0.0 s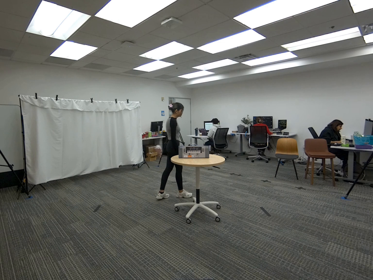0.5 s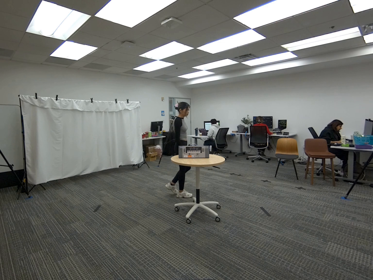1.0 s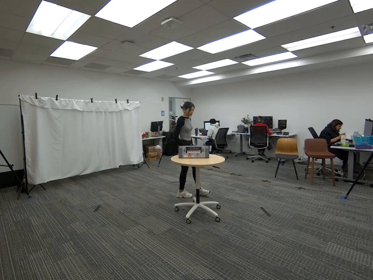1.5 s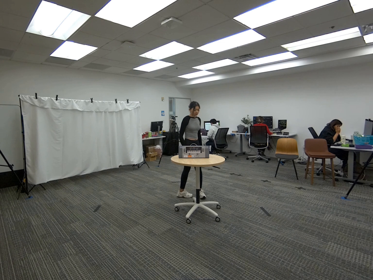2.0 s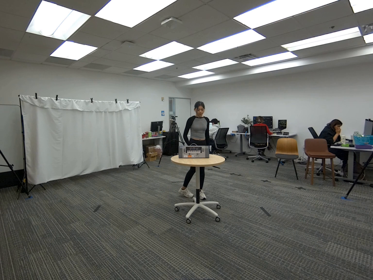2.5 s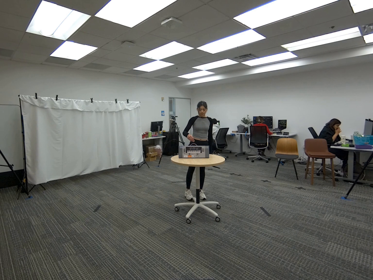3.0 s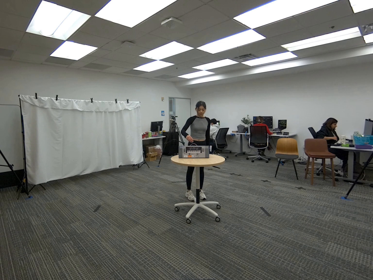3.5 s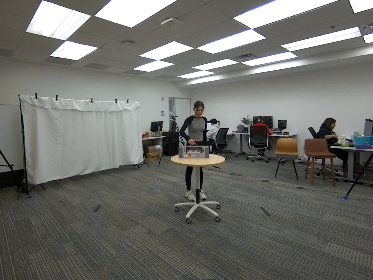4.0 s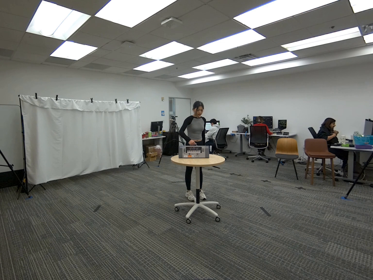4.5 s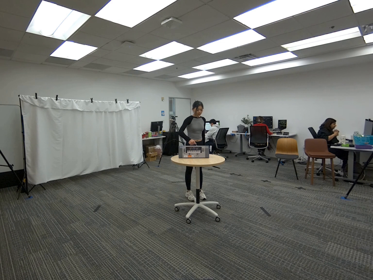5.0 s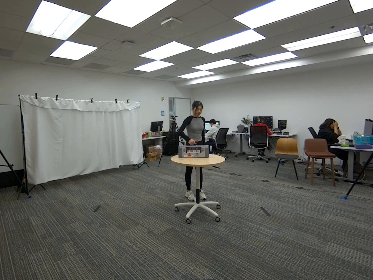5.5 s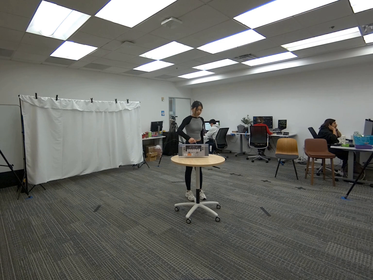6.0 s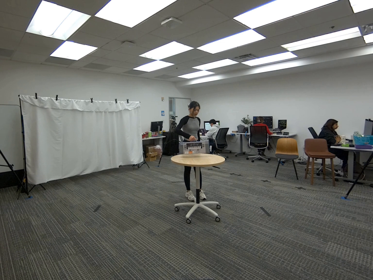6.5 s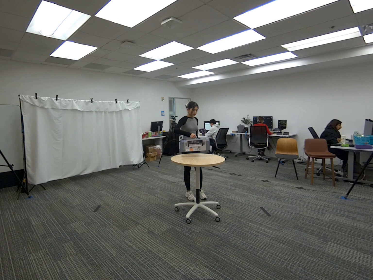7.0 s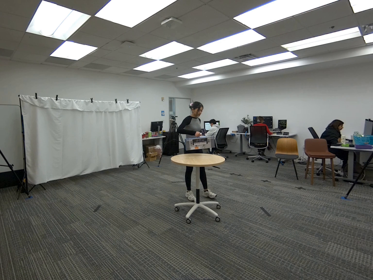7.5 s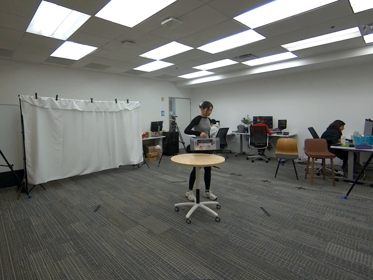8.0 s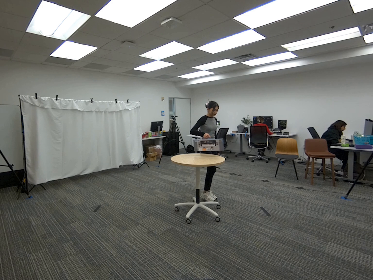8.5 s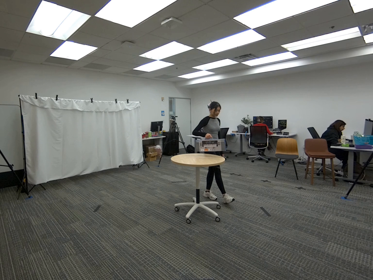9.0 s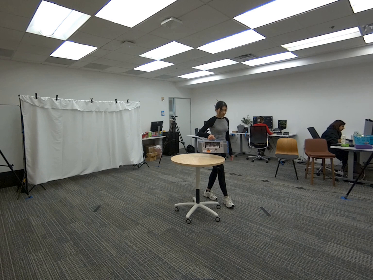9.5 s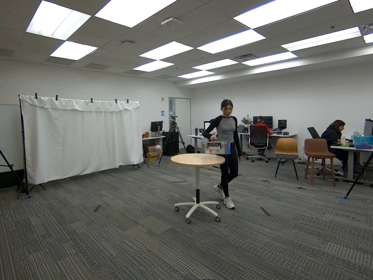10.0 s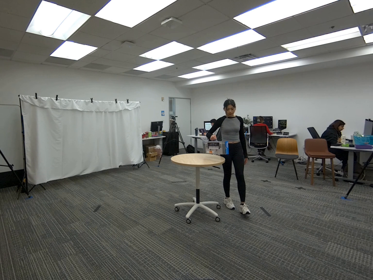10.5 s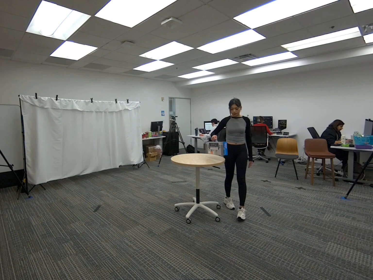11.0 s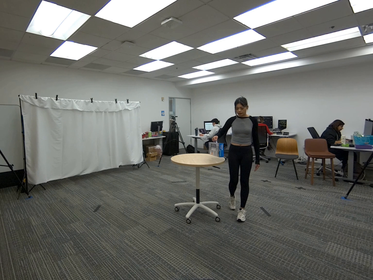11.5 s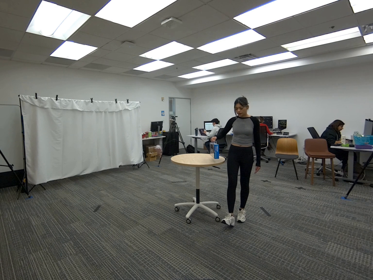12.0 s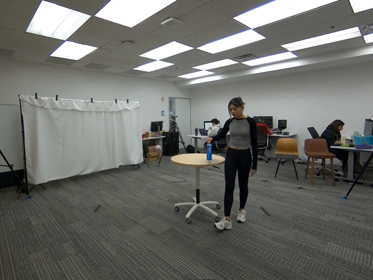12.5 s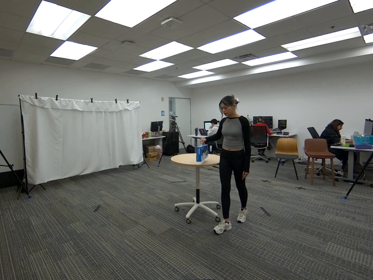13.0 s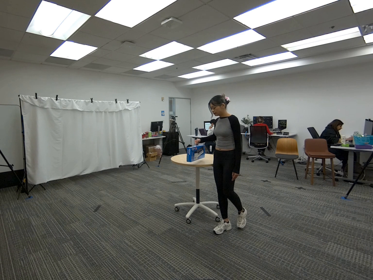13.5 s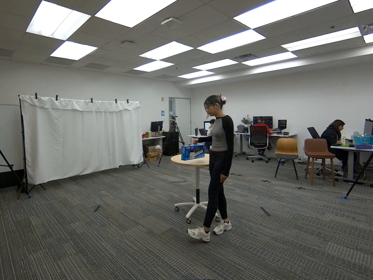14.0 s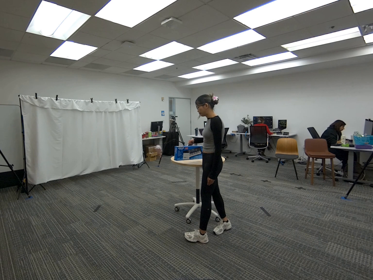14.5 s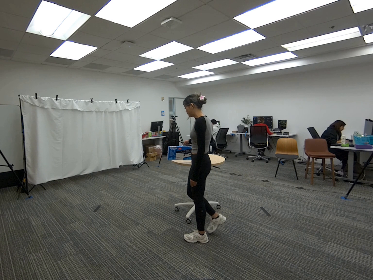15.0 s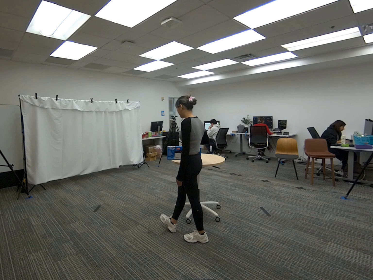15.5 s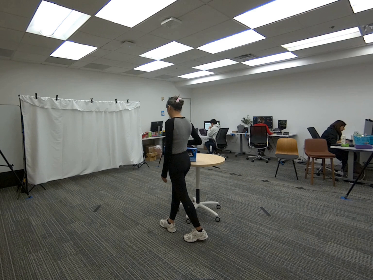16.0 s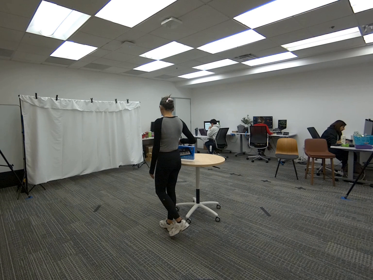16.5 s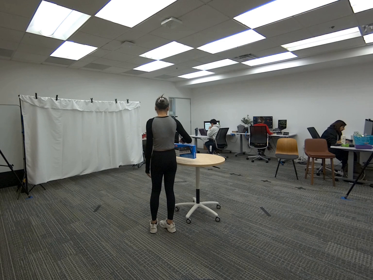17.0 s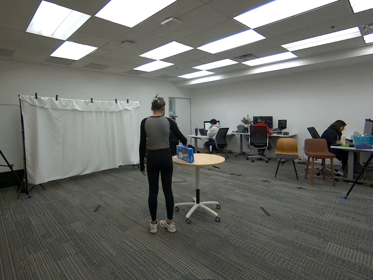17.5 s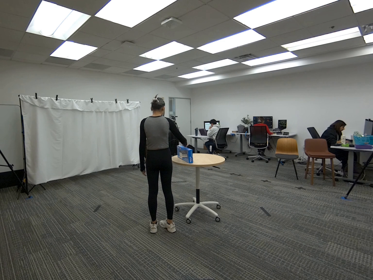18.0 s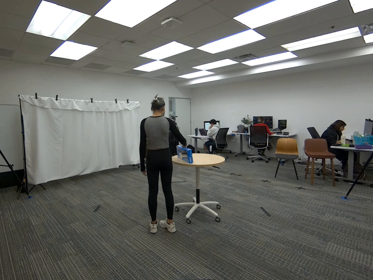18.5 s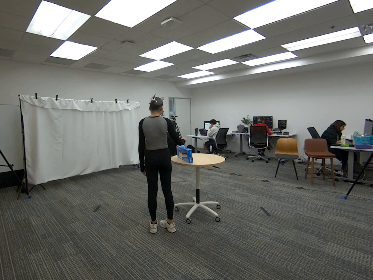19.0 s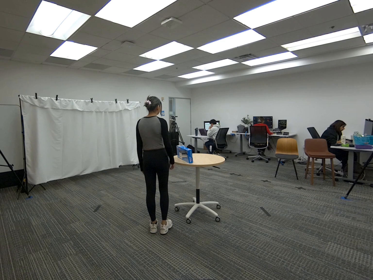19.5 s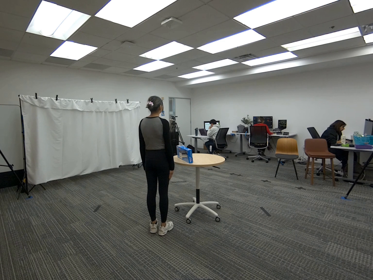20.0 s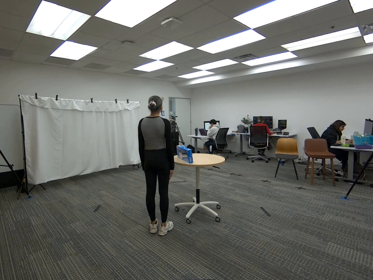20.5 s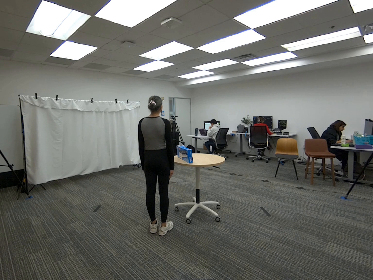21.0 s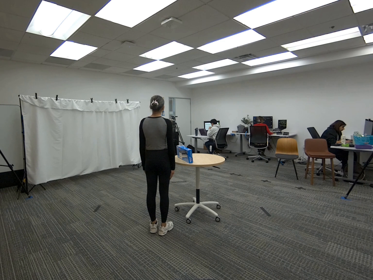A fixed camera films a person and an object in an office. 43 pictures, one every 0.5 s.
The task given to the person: Walk over to the keyboard box on the round table and pick up the box from the handle using your right hand. Walk within the bounding area and place the keyboard box on the round table.
